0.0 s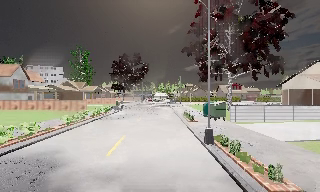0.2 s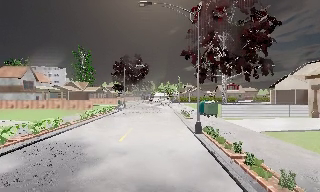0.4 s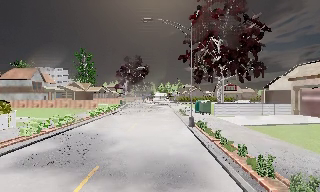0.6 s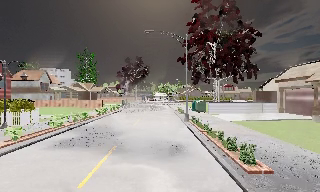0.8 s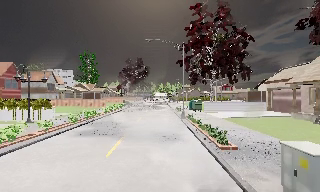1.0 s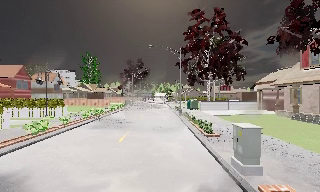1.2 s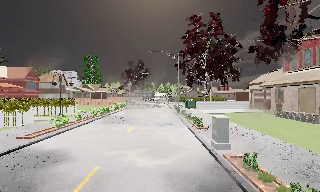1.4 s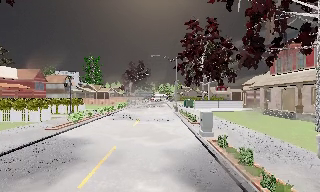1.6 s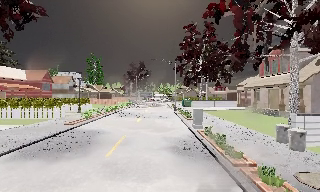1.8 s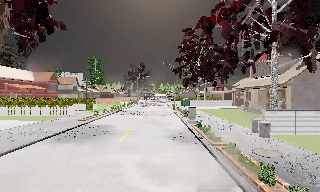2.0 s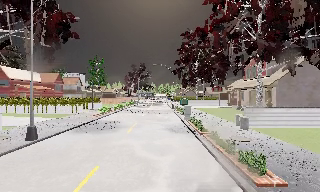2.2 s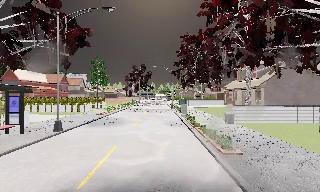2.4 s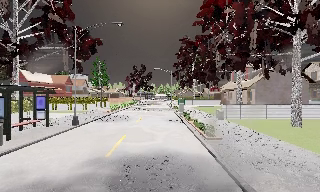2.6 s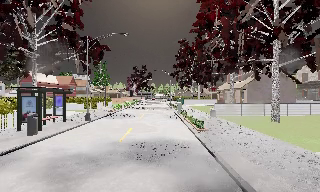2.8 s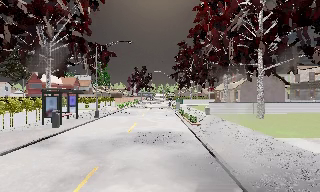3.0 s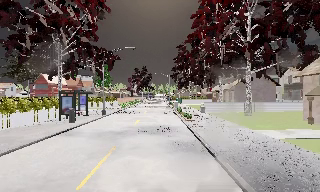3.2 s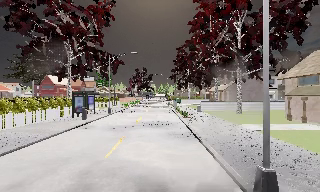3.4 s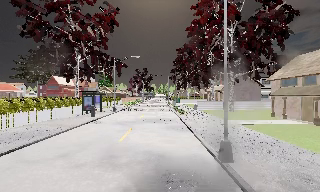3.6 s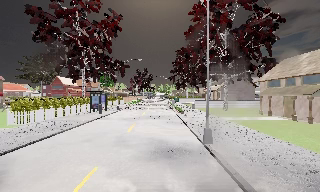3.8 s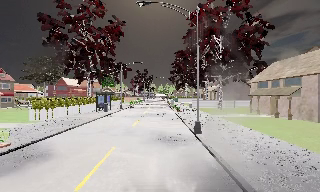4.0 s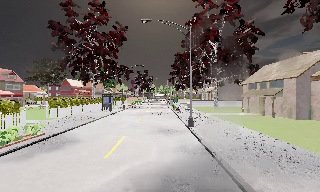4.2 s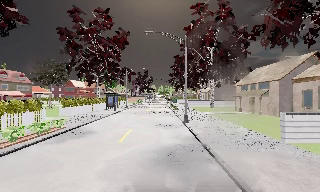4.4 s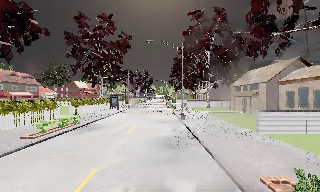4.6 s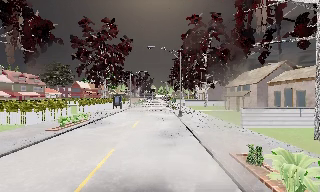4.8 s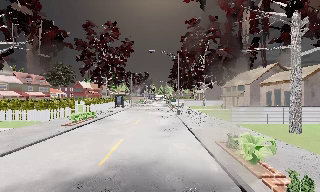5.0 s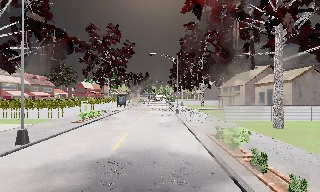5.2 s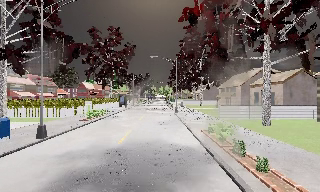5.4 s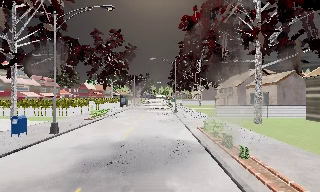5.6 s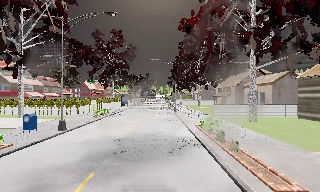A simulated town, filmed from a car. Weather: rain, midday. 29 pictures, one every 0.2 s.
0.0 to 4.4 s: The camera travels backward, about 45 m, so what stands in front gets smaller.
4.4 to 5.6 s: The camera travels backward, about 8 m, so what stands in front gets smaller. It loses speed.
The film runs backward here.
